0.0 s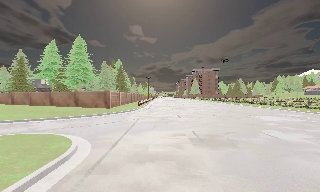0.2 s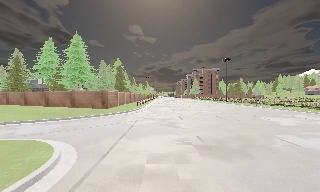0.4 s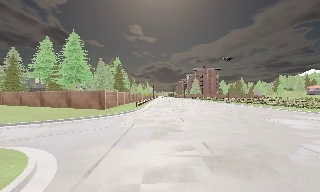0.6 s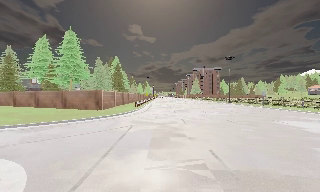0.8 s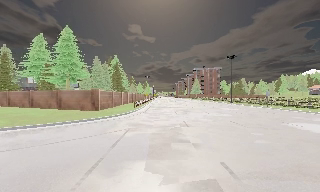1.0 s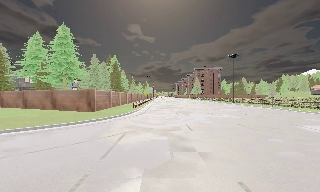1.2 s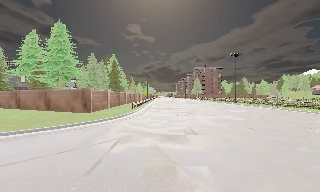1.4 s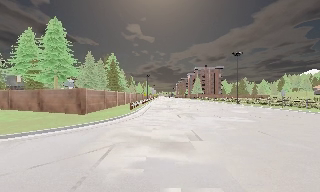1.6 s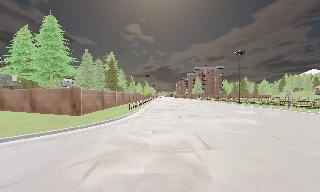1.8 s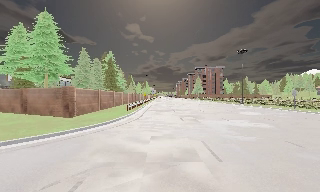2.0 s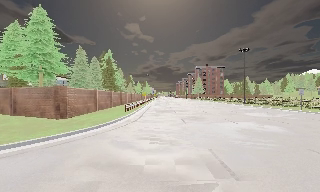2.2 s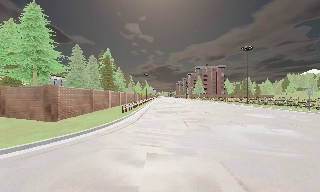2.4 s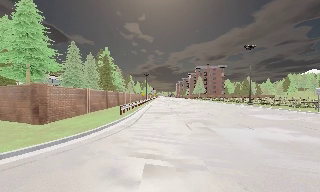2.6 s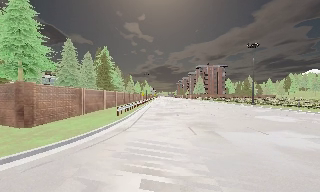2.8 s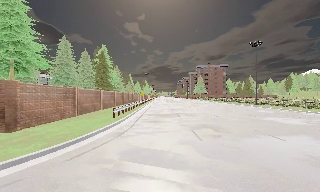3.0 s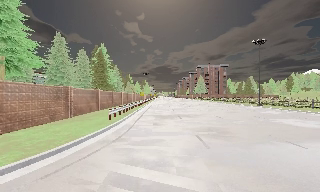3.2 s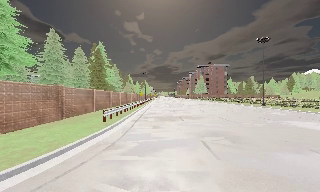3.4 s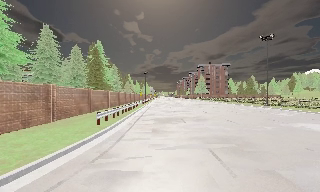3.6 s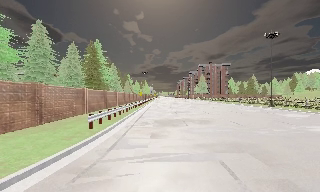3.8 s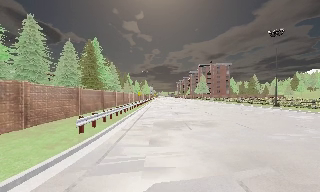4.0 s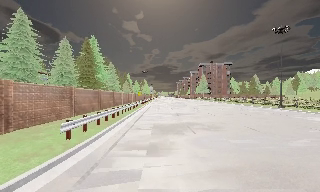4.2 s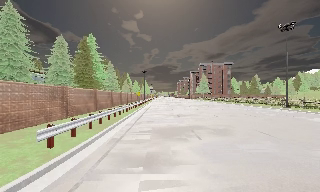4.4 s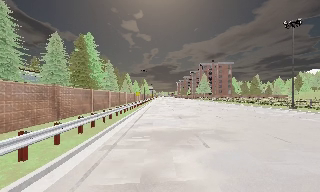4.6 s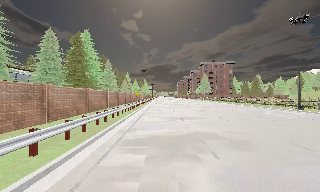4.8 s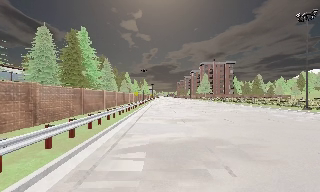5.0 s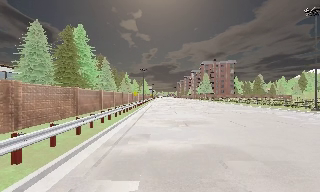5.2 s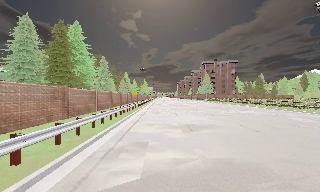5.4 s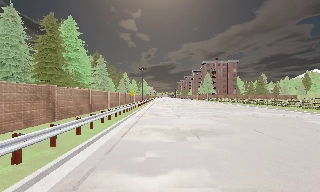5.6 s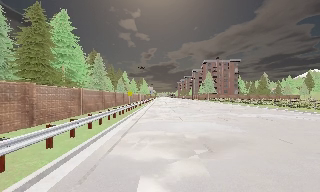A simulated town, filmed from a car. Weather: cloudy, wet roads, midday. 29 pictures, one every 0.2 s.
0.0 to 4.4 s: The camera travels forward, about 25 m, so what stands in front looms larger.
4.4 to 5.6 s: The camera travels forward, about 8 m, so what stands in front looms larger. It gains speed.
The film runs forward here.
